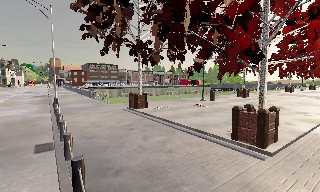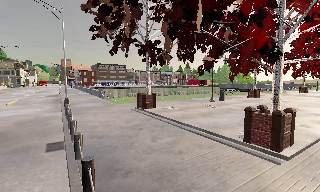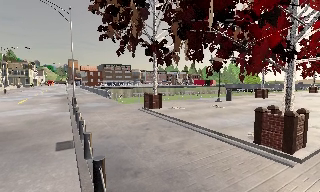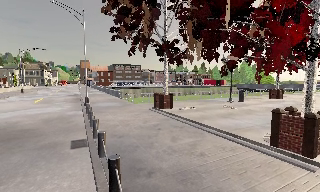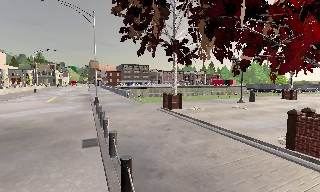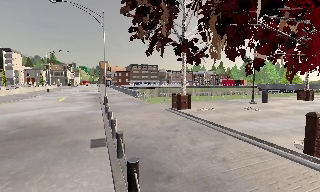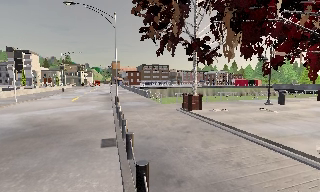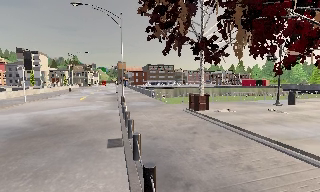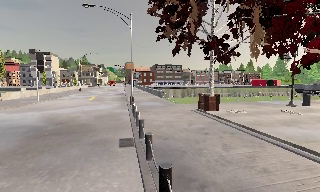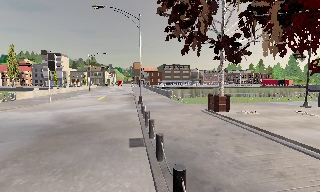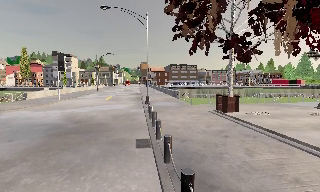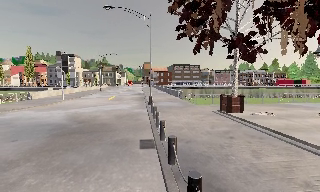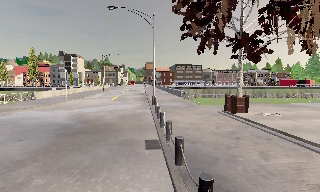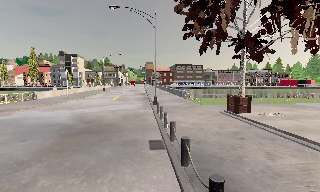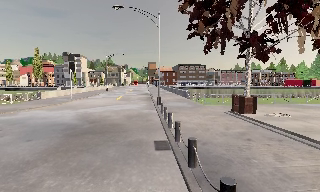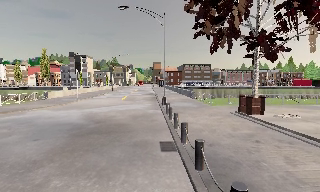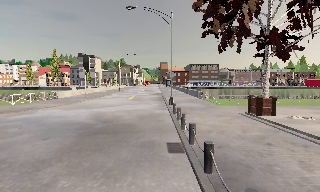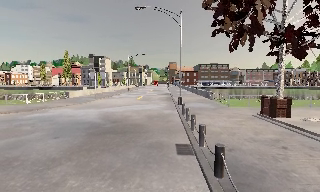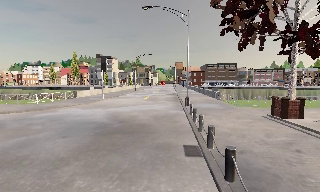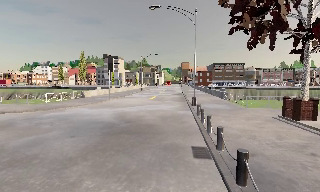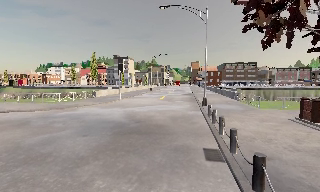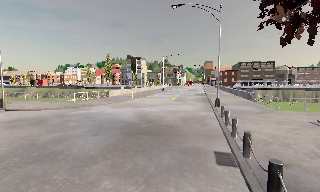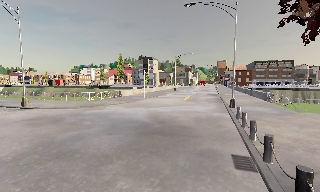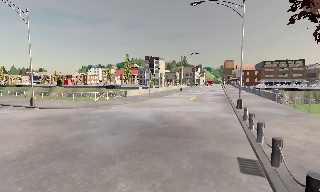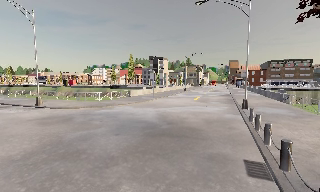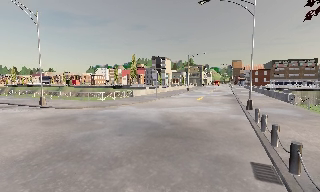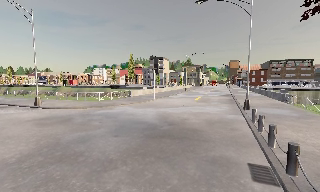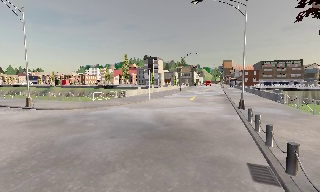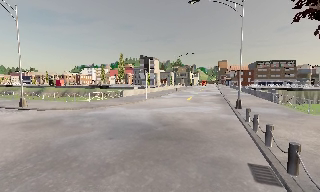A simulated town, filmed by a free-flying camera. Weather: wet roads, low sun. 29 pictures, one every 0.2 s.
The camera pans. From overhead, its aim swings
counterclockwise.
The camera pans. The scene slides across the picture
to the right.
0.0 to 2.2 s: The scene slides to the right, as the camera pans about 30 degrees to its left. It travels forward and to its left, about 1 m, so what stands in front looms larger.
2.2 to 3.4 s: The camera shifts only a little, or ends up much as it began.
3.4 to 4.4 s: The scene slides to the right, as the camera pans about 15 degrees to its left.
4.4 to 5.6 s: The camera shifts only a little, or ends up much as it began.
The film runs forward here.
